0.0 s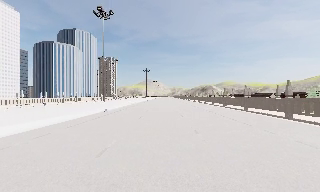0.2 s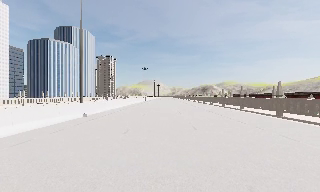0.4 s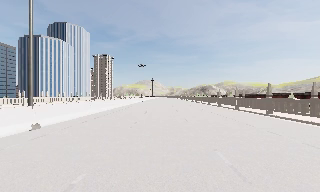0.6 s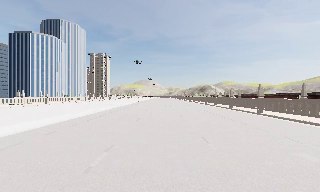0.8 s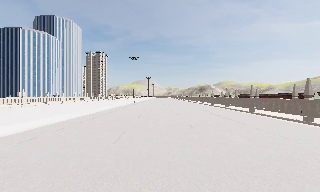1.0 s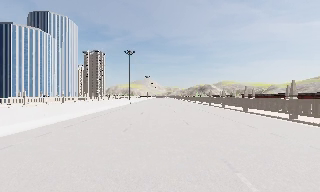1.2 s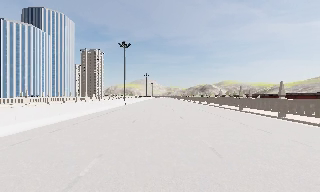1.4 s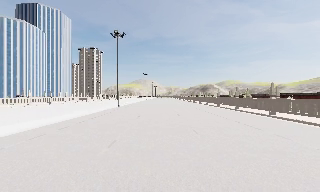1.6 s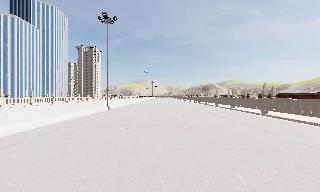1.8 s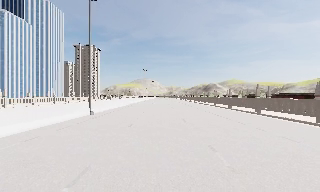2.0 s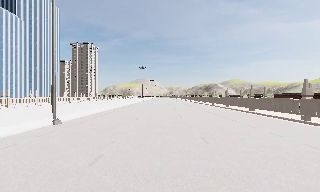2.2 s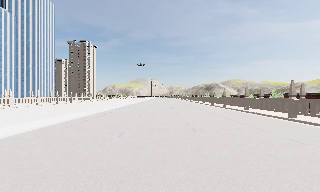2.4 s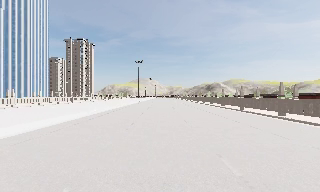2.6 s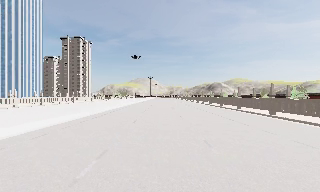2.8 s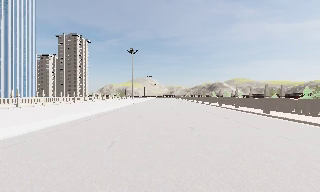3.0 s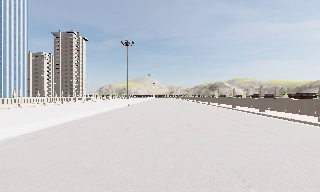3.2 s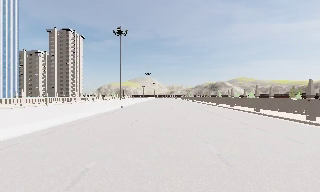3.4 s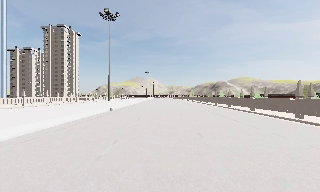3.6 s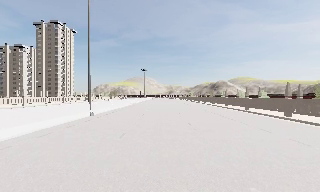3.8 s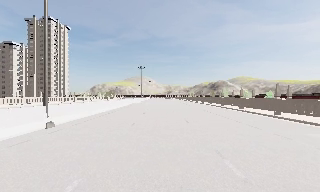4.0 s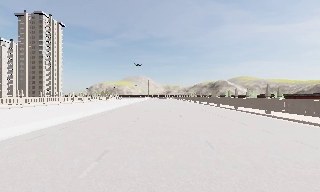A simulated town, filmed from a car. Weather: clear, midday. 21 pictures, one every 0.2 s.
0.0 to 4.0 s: The camera travels forward, about 105 m, so what stands in front looms larger.
The film runs forward here.
